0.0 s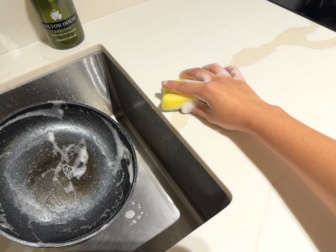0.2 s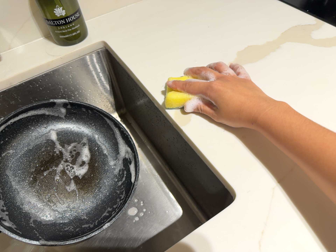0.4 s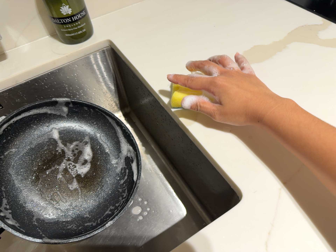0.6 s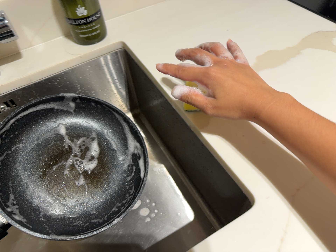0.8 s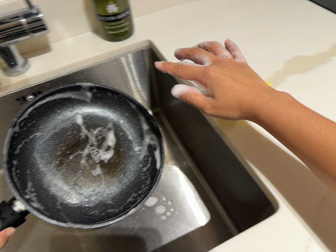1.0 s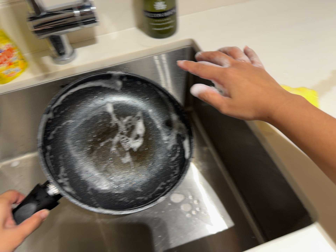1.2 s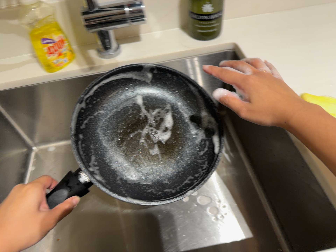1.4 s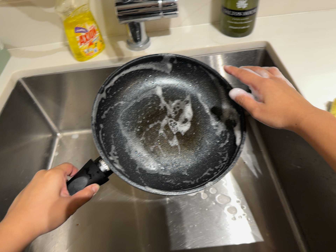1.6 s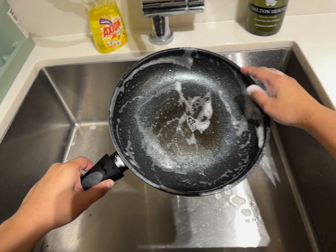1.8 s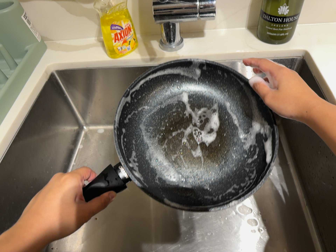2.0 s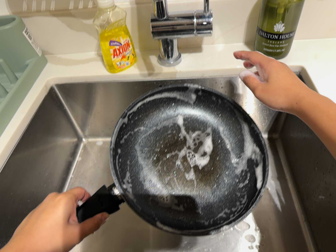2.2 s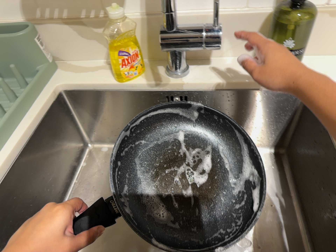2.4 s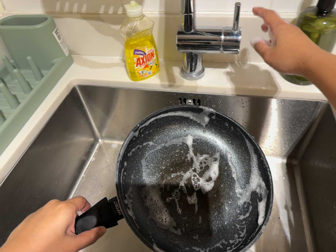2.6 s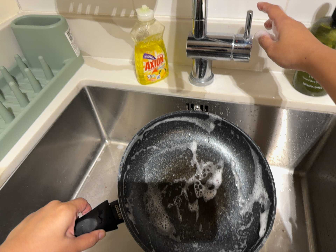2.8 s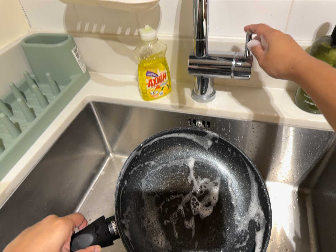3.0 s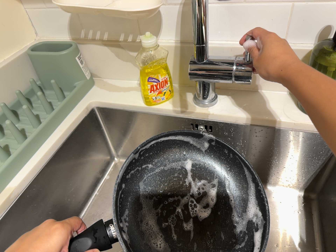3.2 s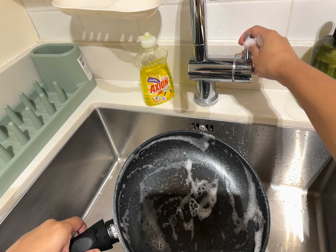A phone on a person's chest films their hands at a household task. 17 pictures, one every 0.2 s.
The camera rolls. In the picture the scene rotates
clockwise.
The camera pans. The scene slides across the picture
to the right.
0.0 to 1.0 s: The scene slides to the right, as the camera pans about 10 degrees to its left. It travels to its left, about 6 cm, so close, fixed things drift to the right. It rolls about its line of sight by about 10 degrees, and the scene rotates clockwise.
1.0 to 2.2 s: The camera pans to its left by about 15 degrees. It rolls about its line of sight by about 20 degrees, and the scene rotates clockwise.
2.2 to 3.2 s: The camera pans to its left by about 10 degrees.
The film runs forward here.
